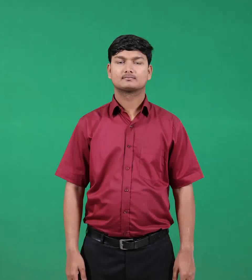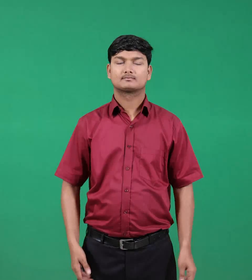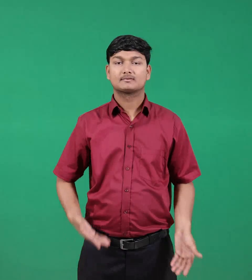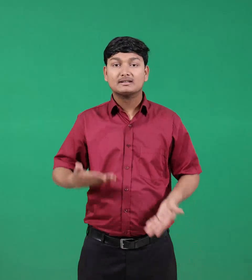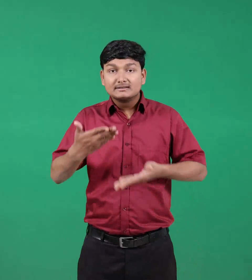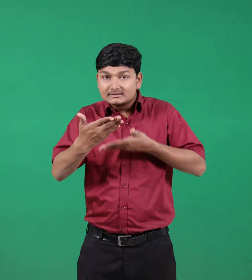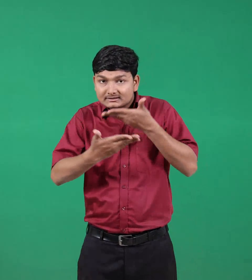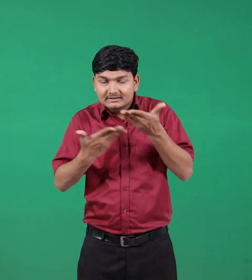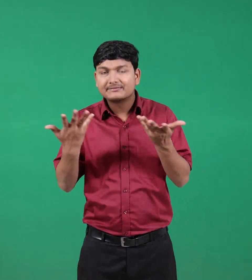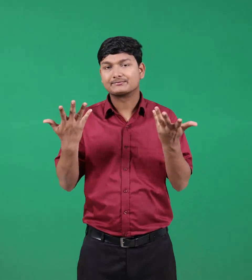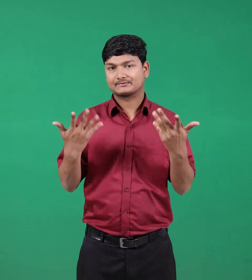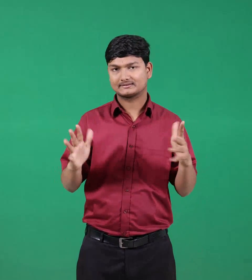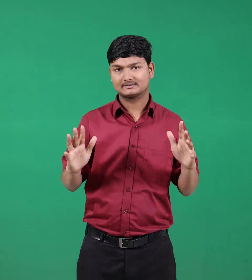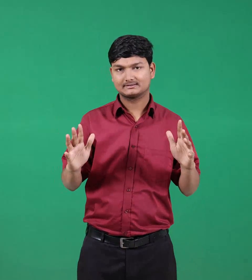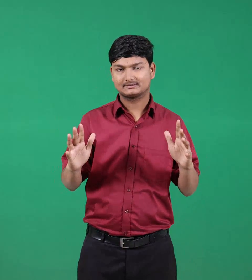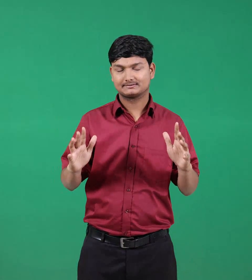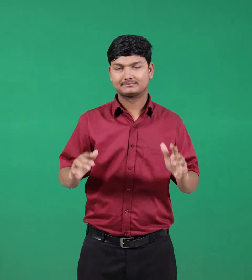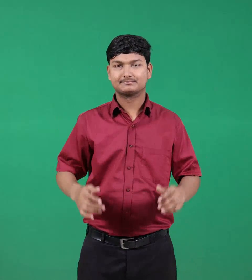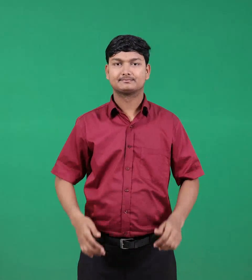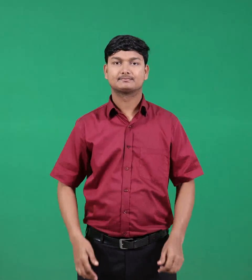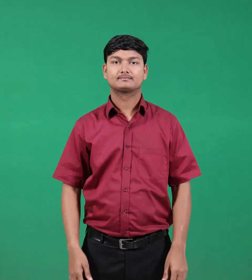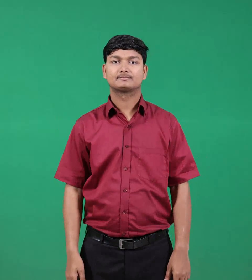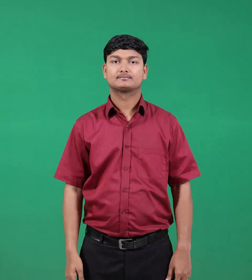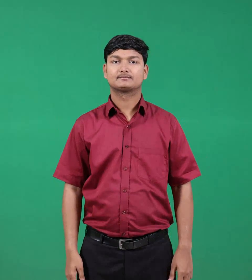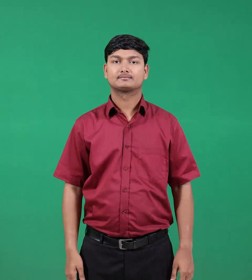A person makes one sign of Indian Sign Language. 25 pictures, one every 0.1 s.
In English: taught
